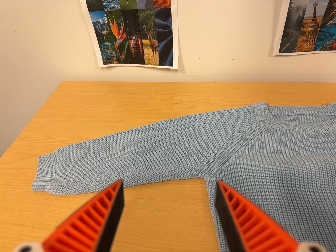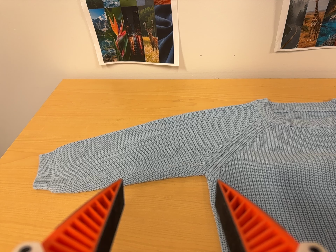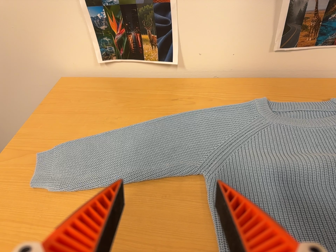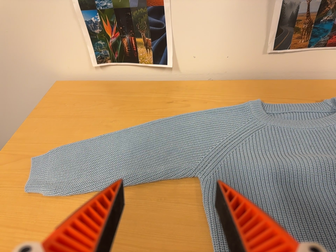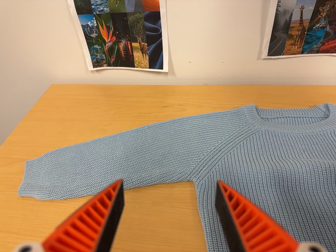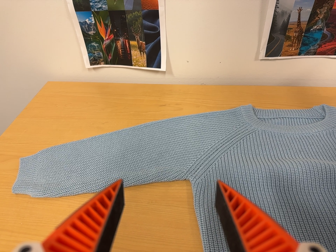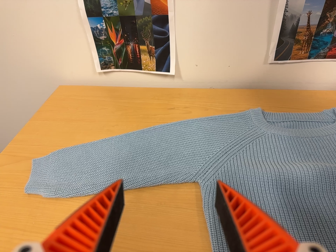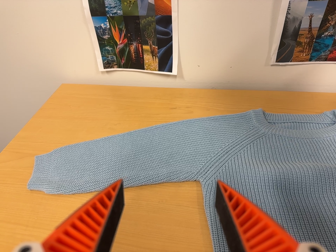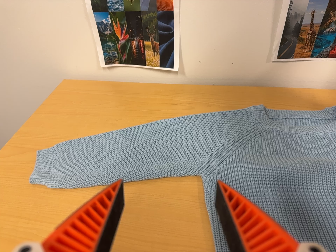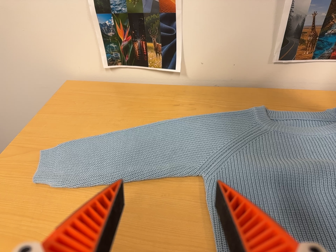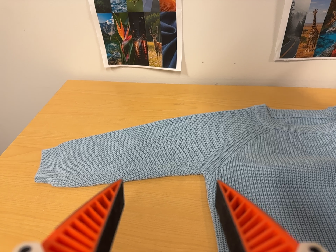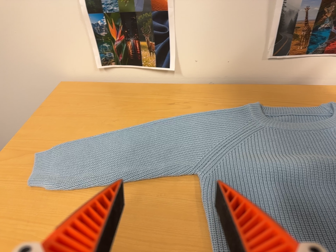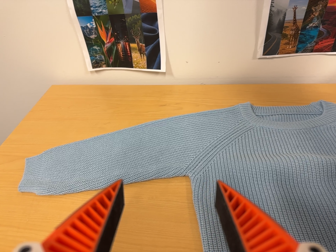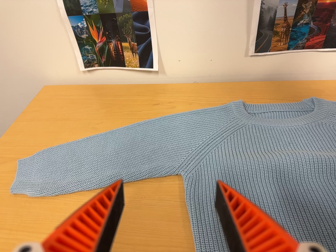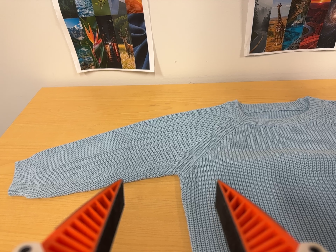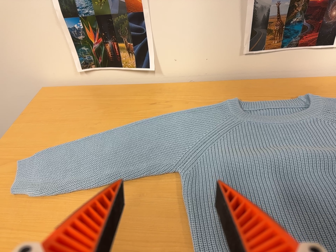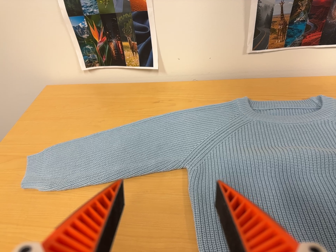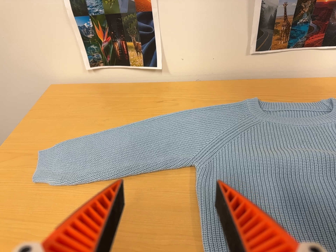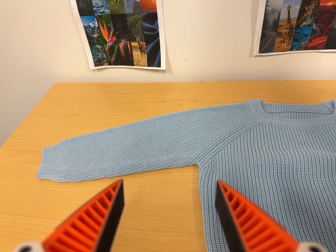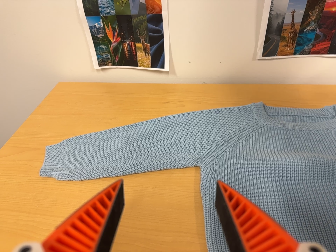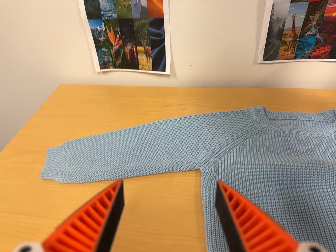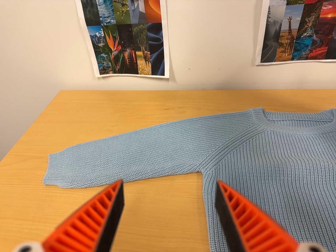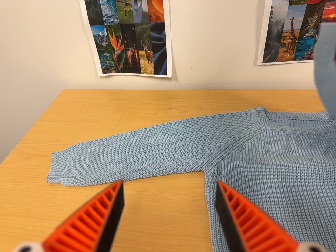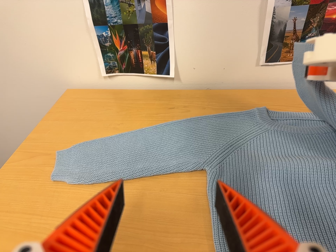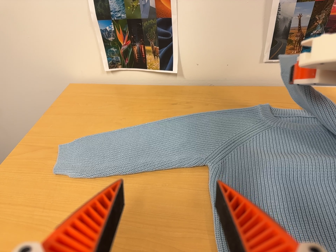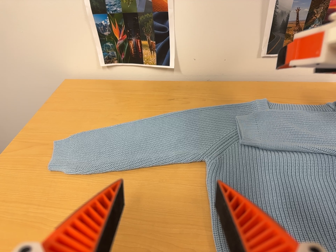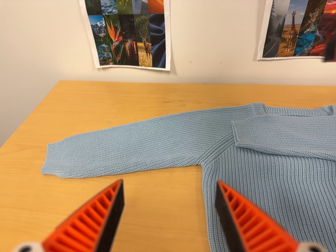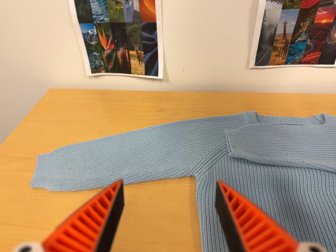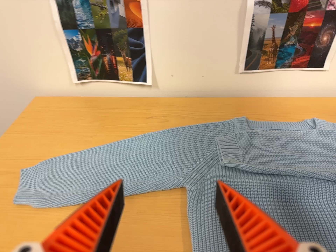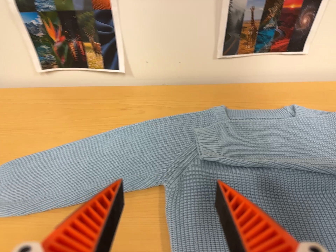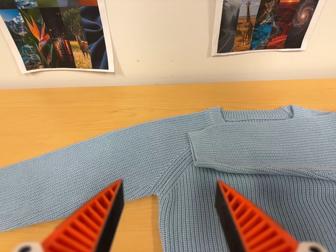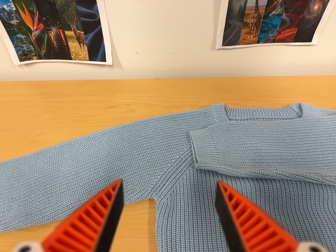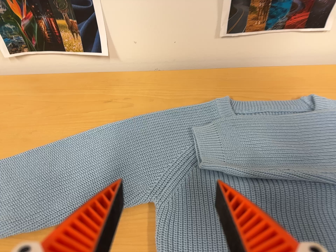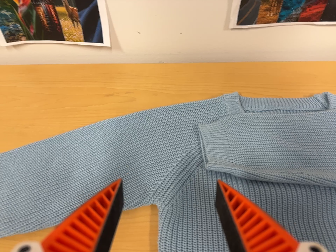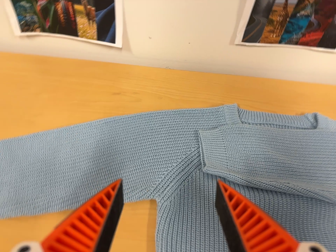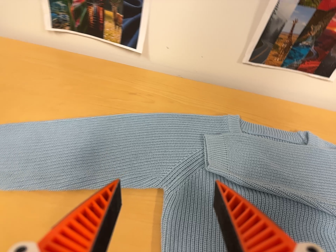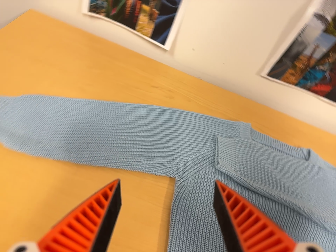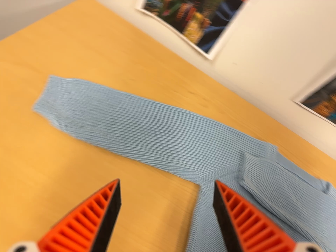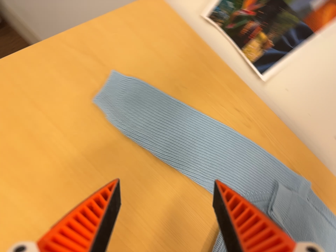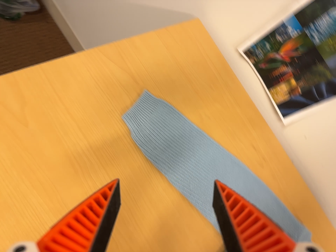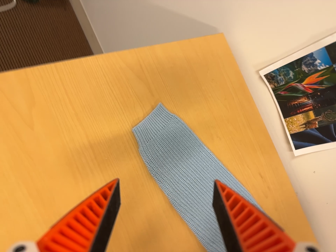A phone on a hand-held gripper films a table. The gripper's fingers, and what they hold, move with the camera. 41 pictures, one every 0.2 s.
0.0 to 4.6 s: The camera travels backward, about 6 cm, so what stands in front gets smaller.
4.6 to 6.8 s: The camera swings to its right by about 10 degrees, and the scene slides to the left. It travels forward and toward the top of its view, about 16 cm, so what stands in front looms larger. Its aim tips toward the bottom of its view by about 10 degrees.
6.8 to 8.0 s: The camera travels to its left, toward the top of its view and backward, about 26 cm, so close, fixed things drift to the right. It rolls about its line of sight by about 60 degrees, and the scene rotates clockwise.
The film runs forward here.
